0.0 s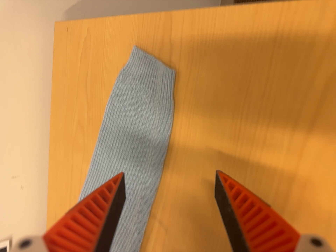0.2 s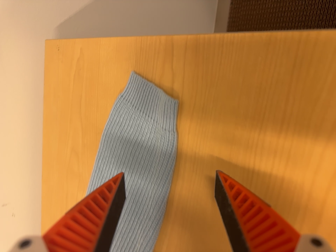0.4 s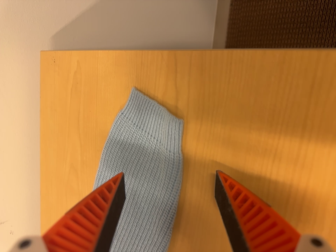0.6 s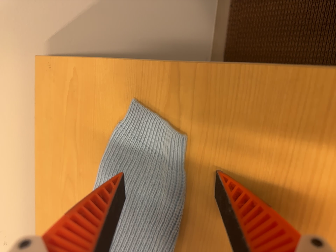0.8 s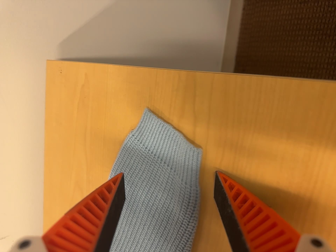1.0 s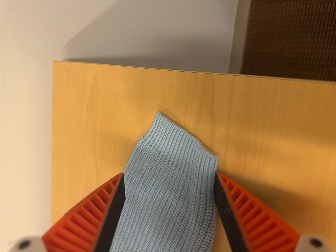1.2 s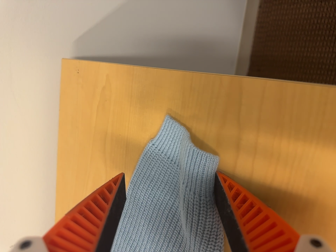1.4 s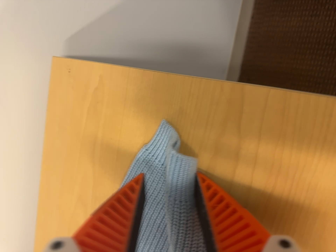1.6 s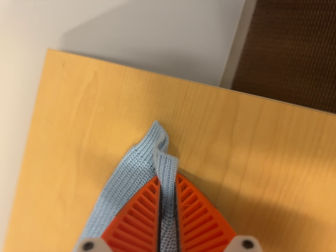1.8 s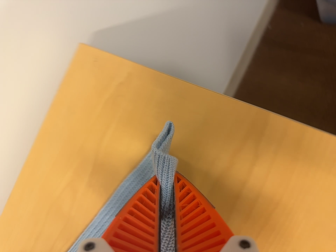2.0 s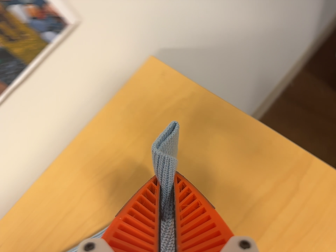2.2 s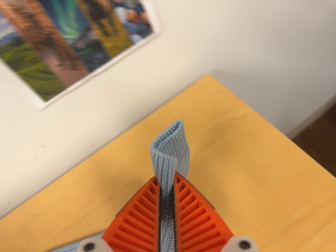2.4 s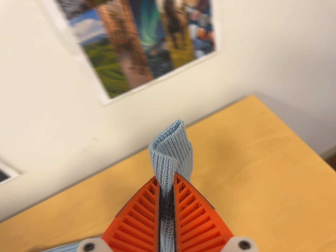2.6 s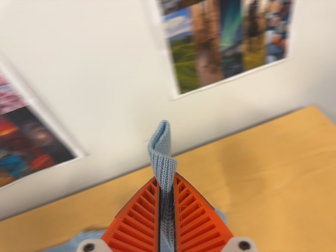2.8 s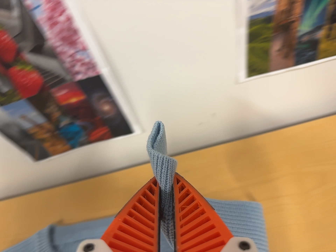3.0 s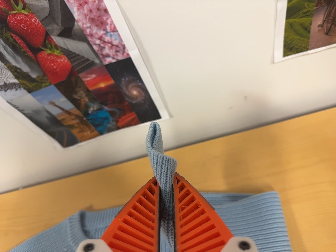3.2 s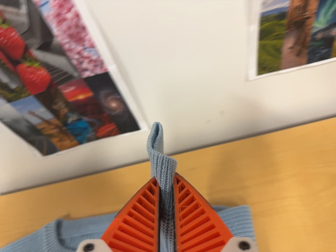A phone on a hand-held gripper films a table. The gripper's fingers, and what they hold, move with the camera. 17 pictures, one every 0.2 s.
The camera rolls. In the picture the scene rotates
clockwise.
0.0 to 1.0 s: The camera travels toward the top of its view and forward, about 12 cm, so close, fixed things drift downward.
1.0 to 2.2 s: The camera pans to its right by about 10 degrees. It travels to its left, about 26 cm. Its aim tips toward the top of its view by about 15 degrees, and the scene shifts downward. It rolls about its line of sight by about 45 degrees, and the scene rotates clockwise.
2.2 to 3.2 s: The scene slides to the right, as the camera pans about 15 degrees to its left. It travels to its left, about 20 cm, so close, fixed things drift to the right. It rolls about its line of sight by about 20 degrees, and the scene rotates clockwise.
The film runs forward here.
